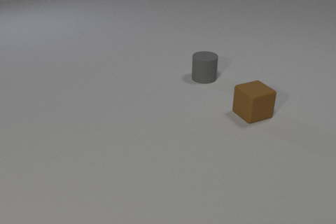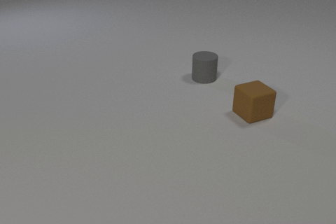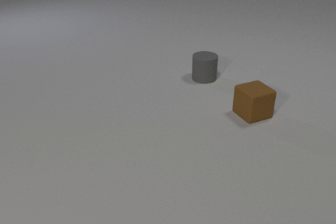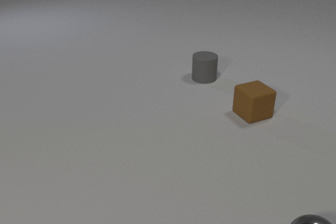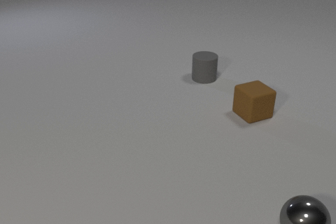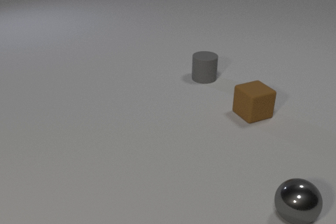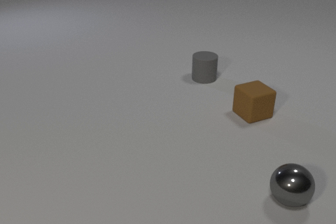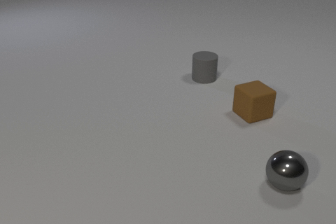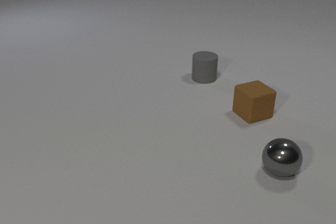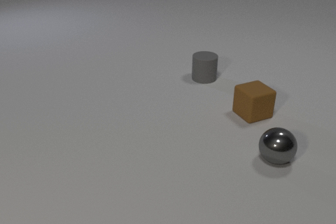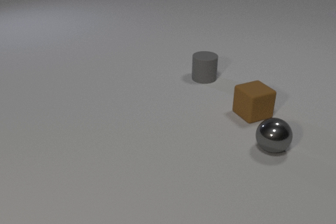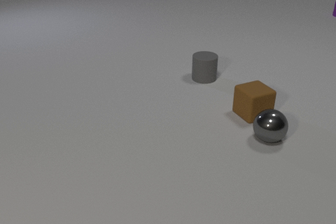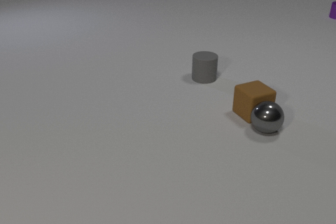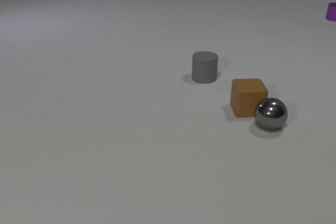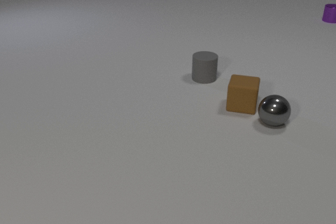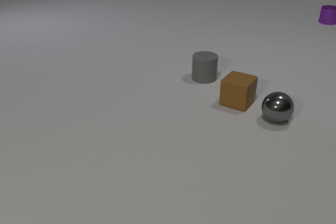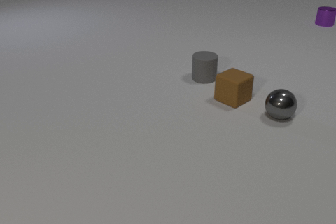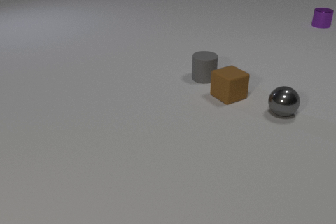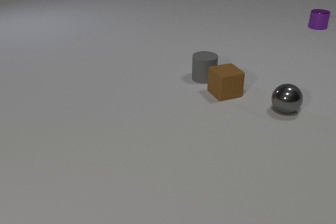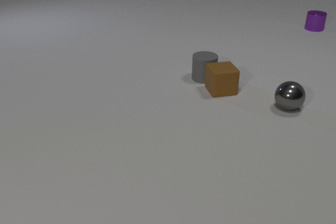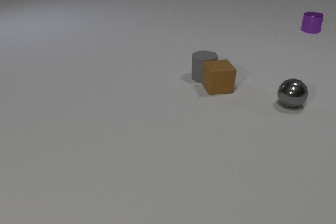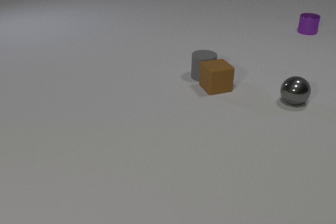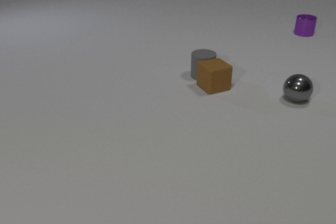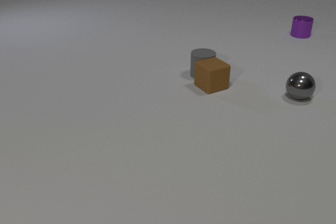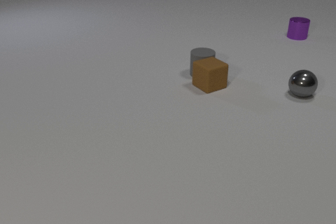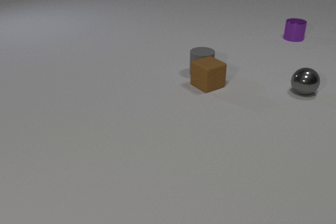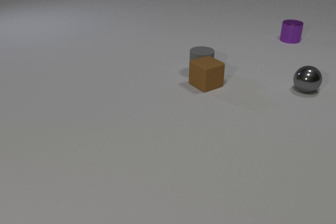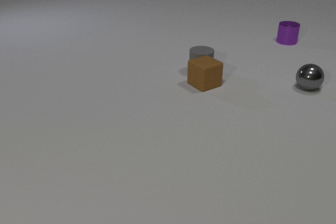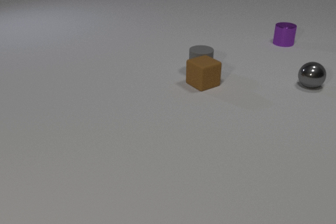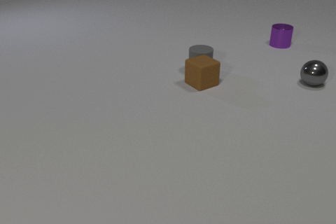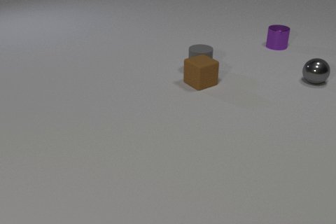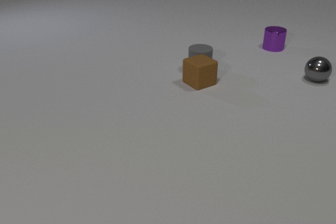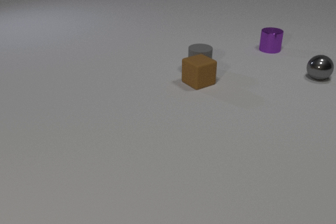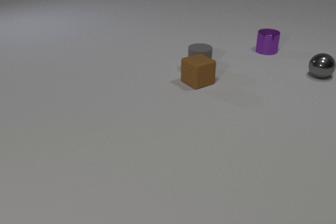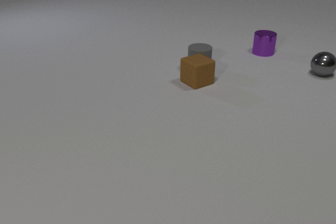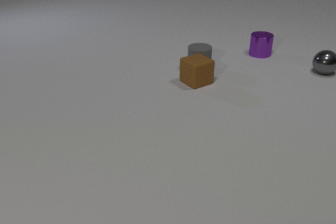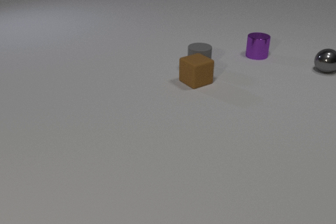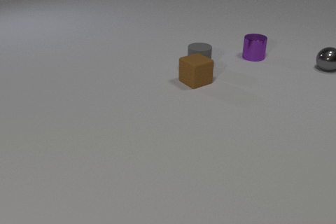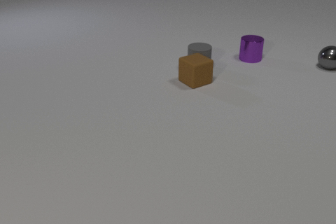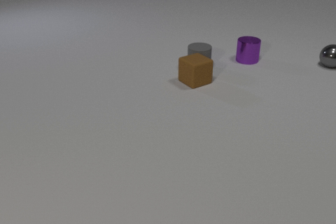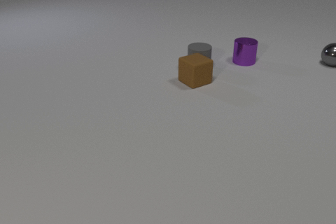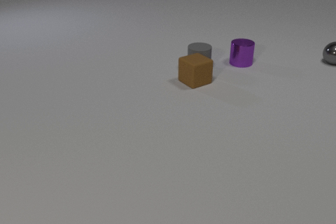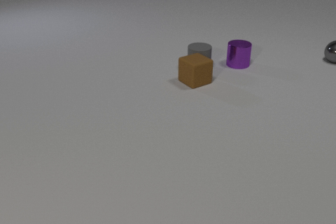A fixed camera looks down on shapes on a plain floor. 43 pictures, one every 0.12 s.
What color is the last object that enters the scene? purple.
How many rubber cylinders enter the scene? 0.
Are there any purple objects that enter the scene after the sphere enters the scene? yes.
0.00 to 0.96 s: The gray metal sphere comes in at the bottom edge, rolls away from the camera.
0.96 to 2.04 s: The gray metal sphere rolls away from the camera. The brown rubber cube slides away from the camera and to the left, spins so that its near face slides to the left, clockwise seen from above. The purple metal cylinder comes in at the right edge, slides toward the camera and to the left. The gray metal sphere and the brown rubber cube collide.
2.04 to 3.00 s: The gray metal sphere rolls away from the camera. The brown rubber cube slides away from the camera and to the left. The gray rubber cylinder slides away from the camera. The purple metal cylinder slides toward the camera and to the left. The brown rubber cube and the gray rubber cylinder collide.
3.00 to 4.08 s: The gray metal sphere rolls away from the camera. The brown rubber cube slides to the left and away from the camera. The gray rubber cylinder slides away from the camera. The purple metal cylinder slides toward the camera and to the left.
4.08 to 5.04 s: The gray metal sphere rolls away from the camera. The purple metal cylinder slides toward the camera and to the left.
